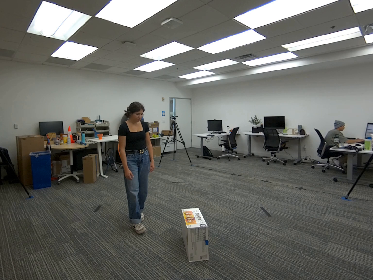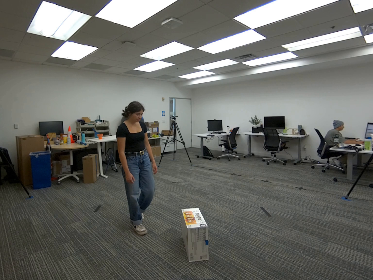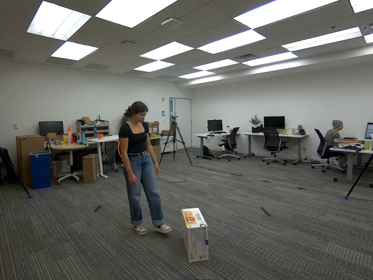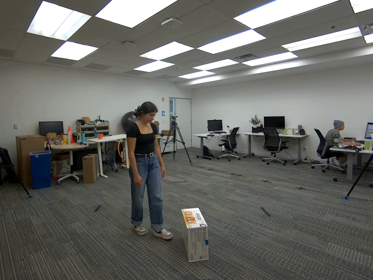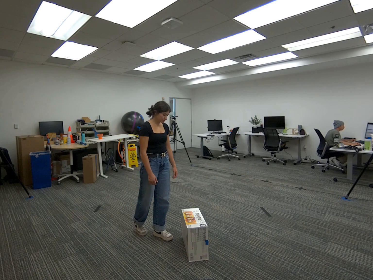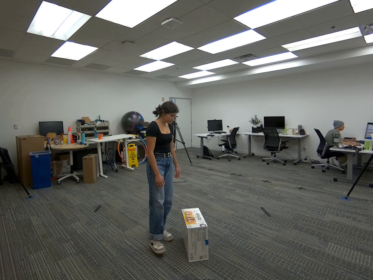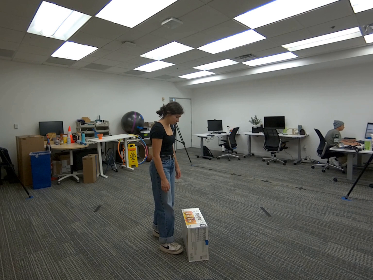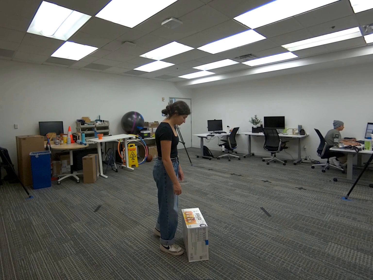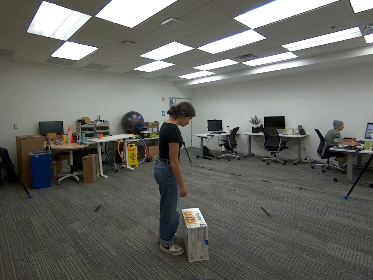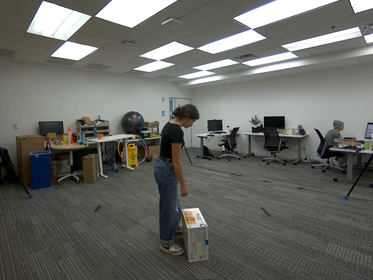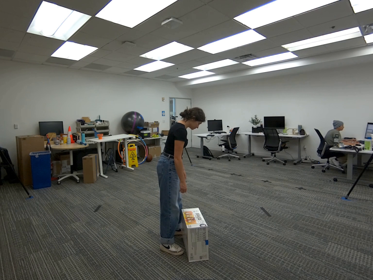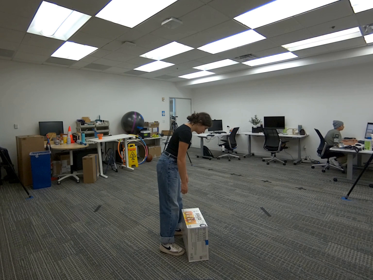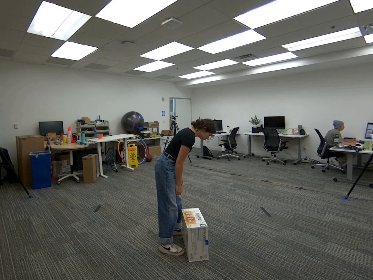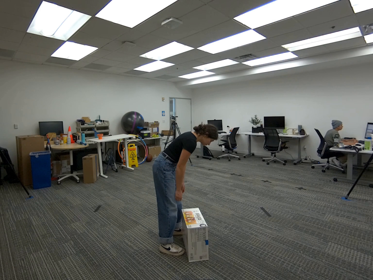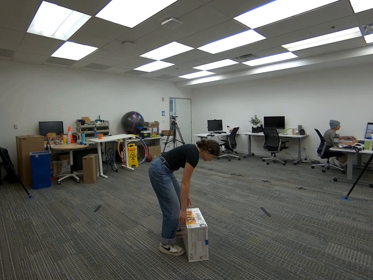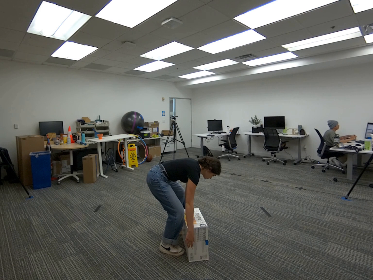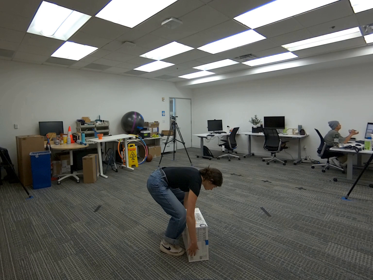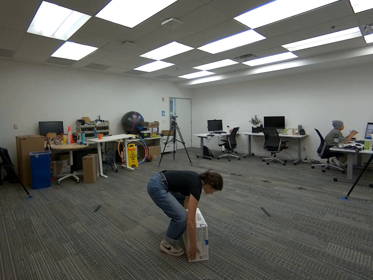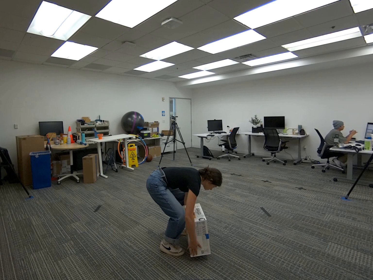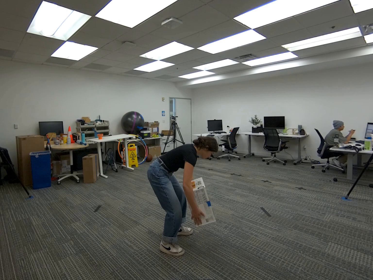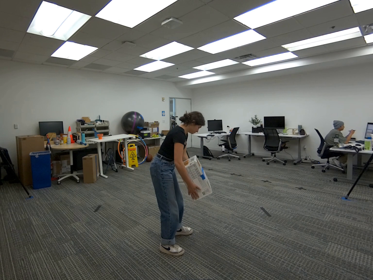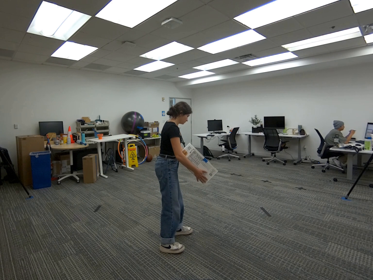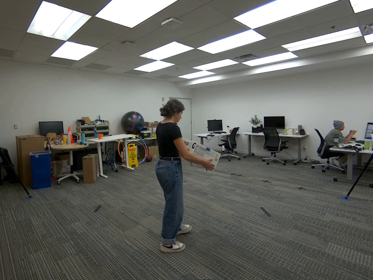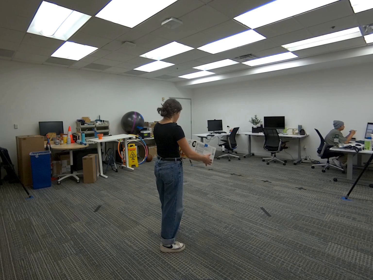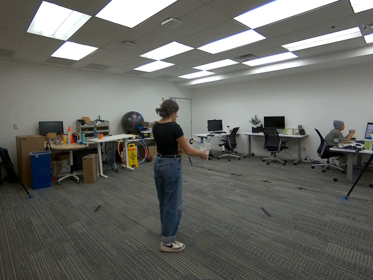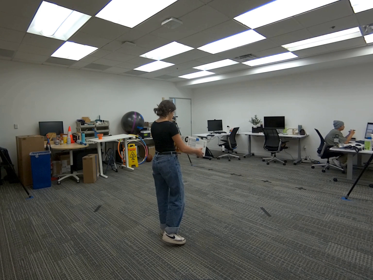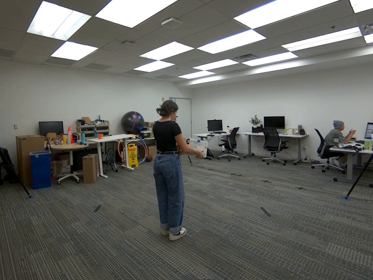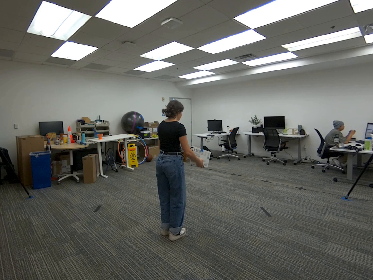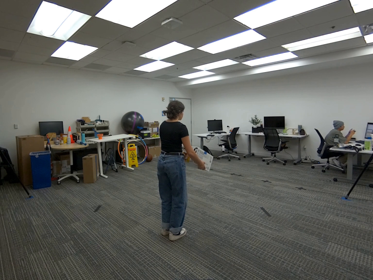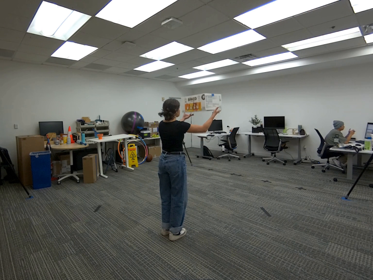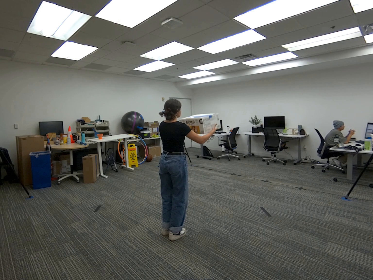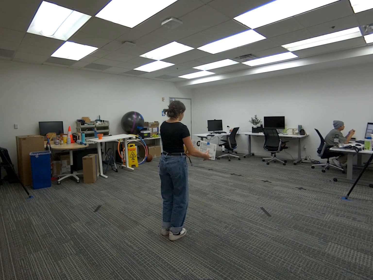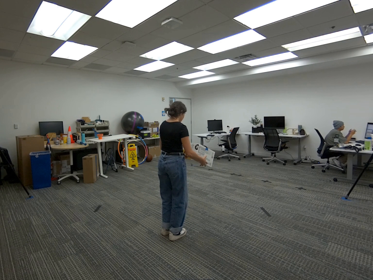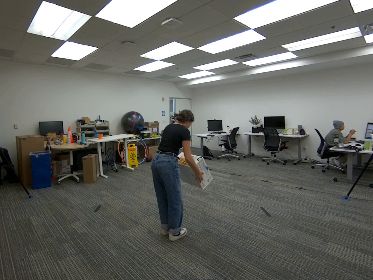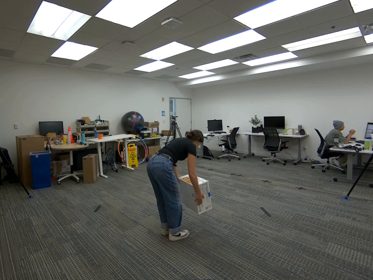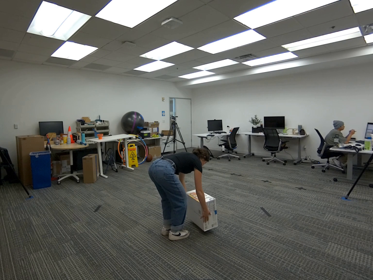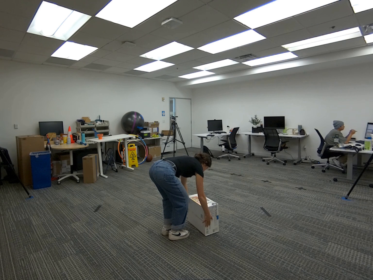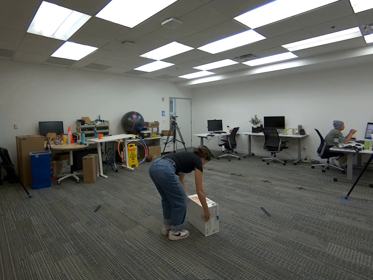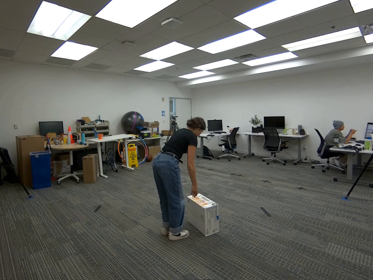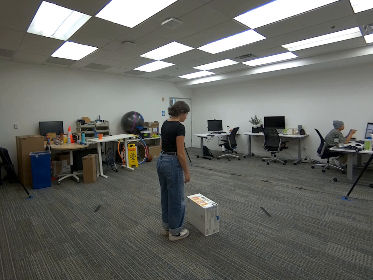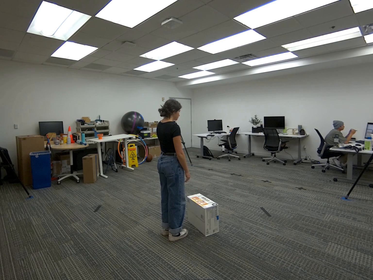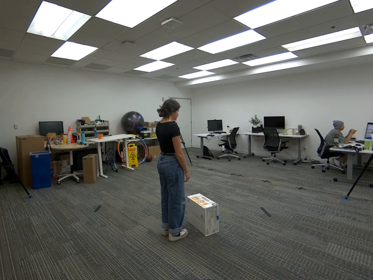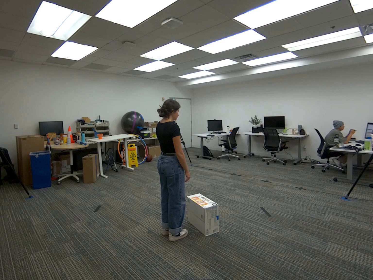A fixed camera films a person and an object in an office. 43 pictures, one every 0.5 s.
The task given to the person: Walk to the snack box and pick the box up and toss it up and catch the box and place the box back to the ground.
